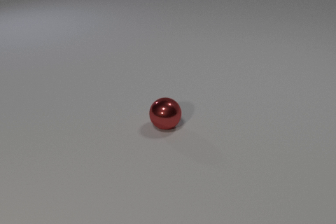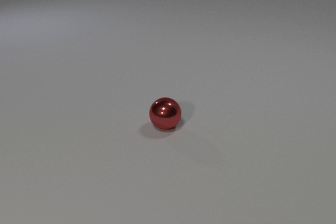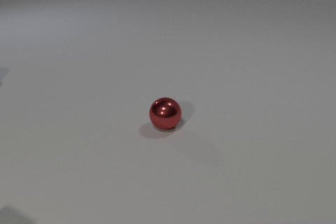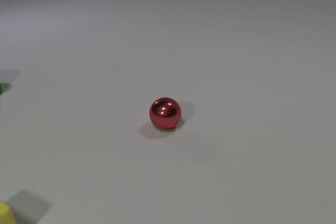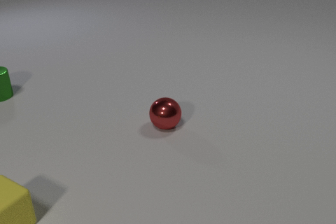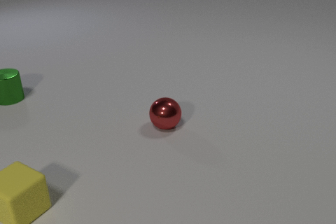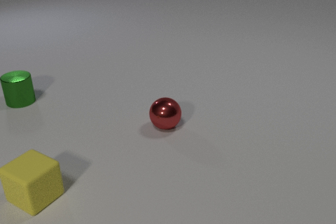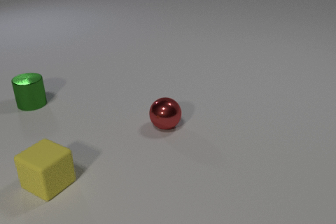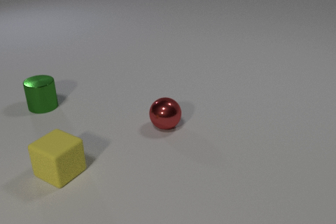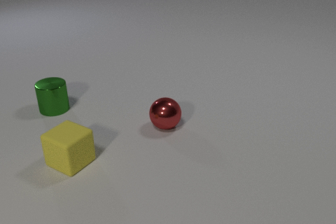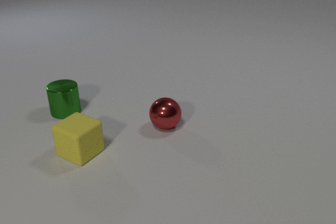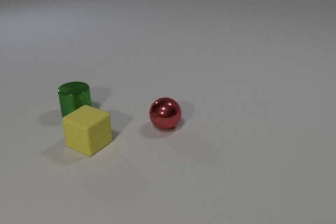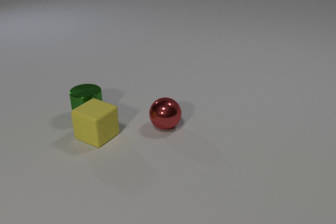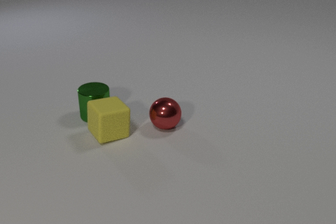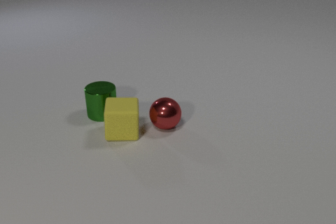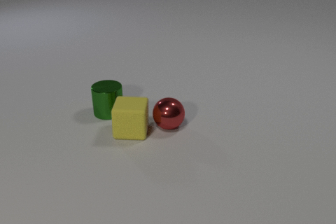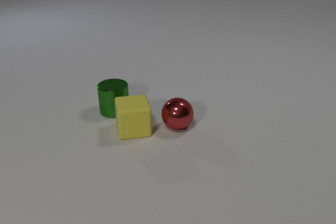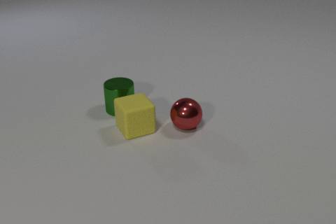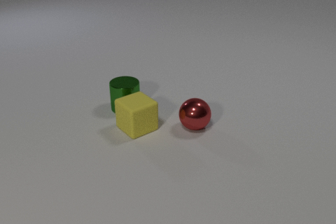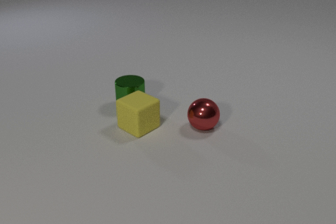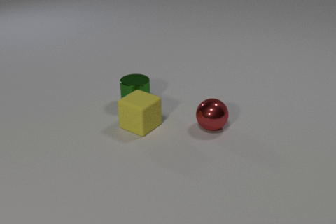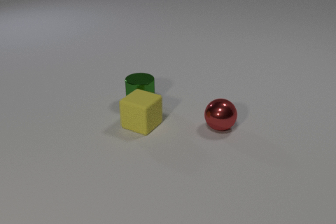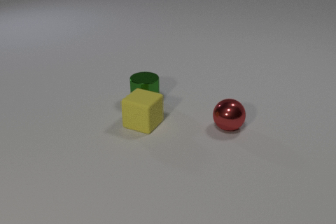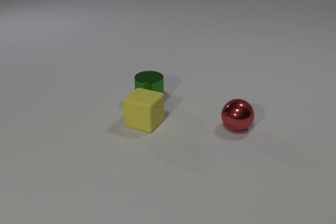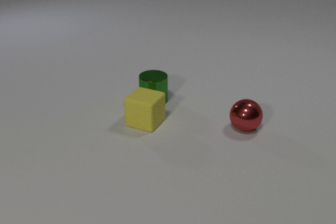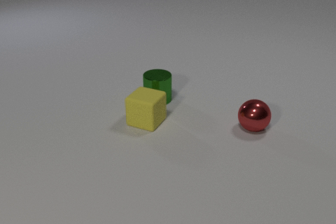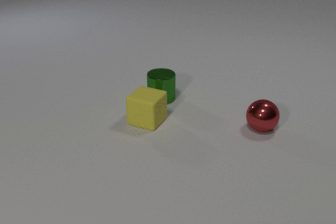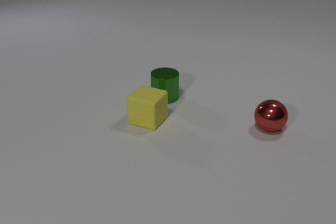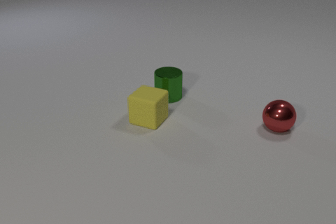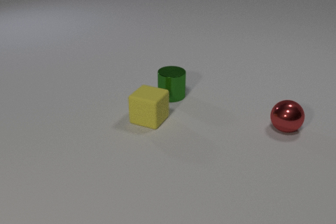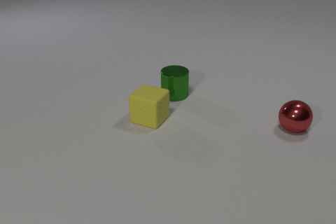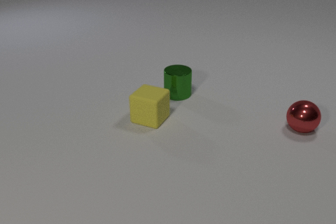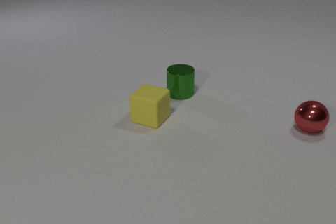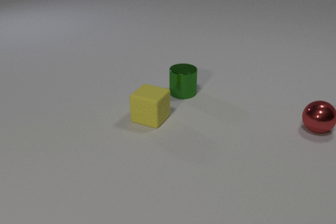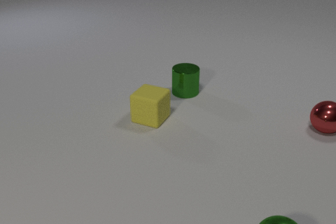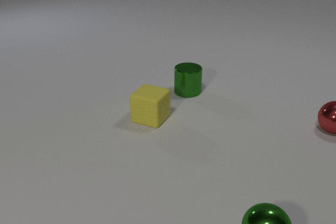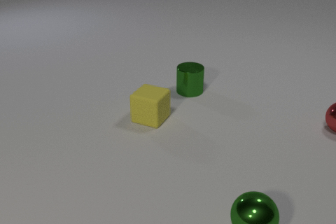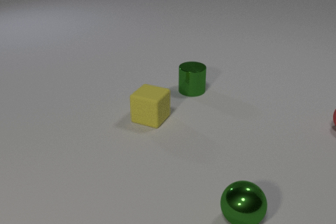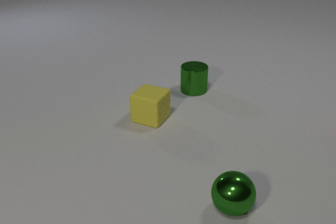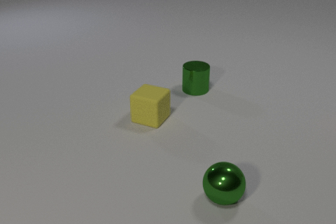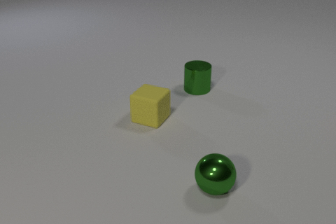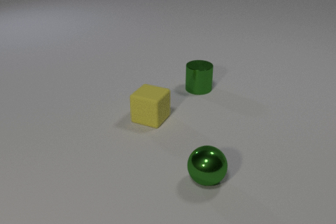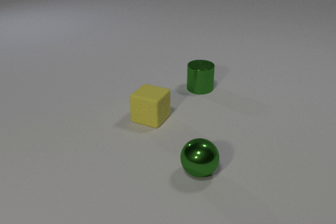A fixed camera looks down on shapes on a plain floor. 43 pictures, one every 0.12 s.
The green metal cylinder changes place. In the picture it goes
to the right.
The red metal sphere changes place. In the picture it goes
to the right.
0.00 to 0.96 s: The green metal cylinder comes in at the left edge, slides to the right and toward the camera. The yellow rubber cube comes in at the left edge, slides away from the camera and to the right.
0.96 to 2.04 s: The green metal cylinder slides to the right. The yellow rubber cube slides to the right and away from the camera, spins so that its near face slides to the left, clockwise seen from above. The red metal sphere rolls to the right. The green metal cylinder and the yellow rubber cube collide. The yellow rubber cube and the red metal sphere collide.
2.04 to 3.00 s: The green metal cylinder slides to the right and away from the camera. The yellow rubber cube slides away from the camera and to the right, spins so that its near face slides to the right, counterclockwise seen from above. The red metal sphere rolls to the right.
3.00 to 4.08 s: The green metal cylinder slides to the right and away from the camera. The red metal sphere rolls to the right. The green metal sphere comes in at the bottom edge.
4.08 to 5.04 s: The green metal cylinder slides to the right and away from the camera. The red metal sphere rolls to the right and away from the camera, leaves at the right edge. The green metal sphere rolls away from the camera and to the left.
Are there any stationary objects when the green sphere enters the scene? no.
What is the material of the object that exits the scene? metal.
What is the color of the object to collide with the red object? yellow.
